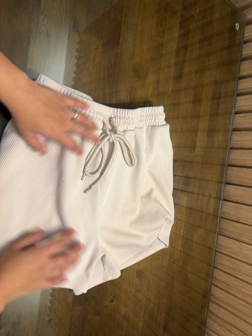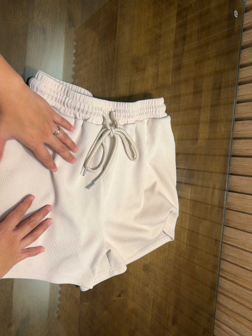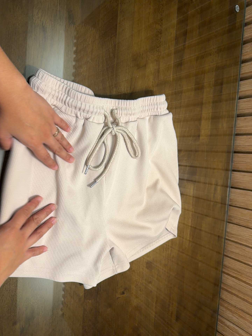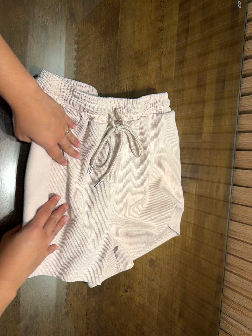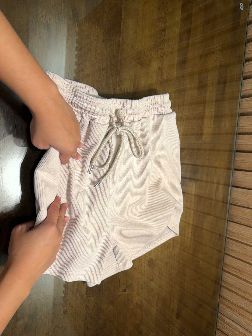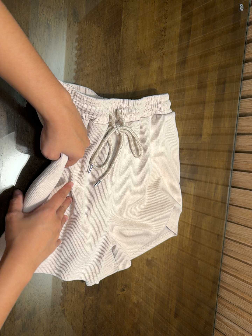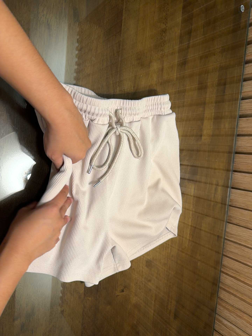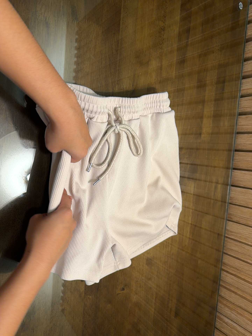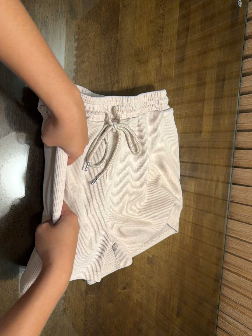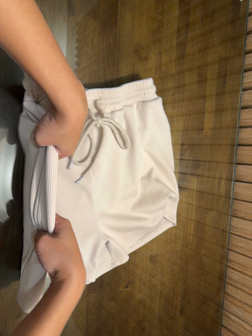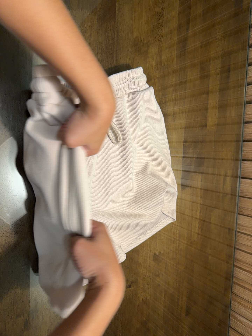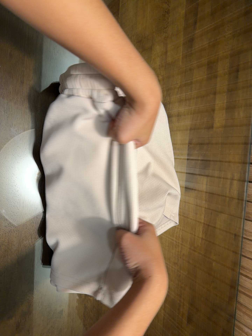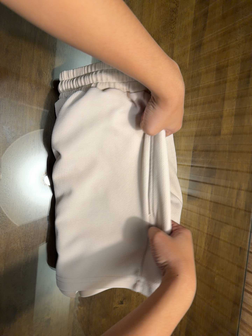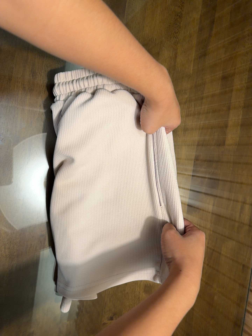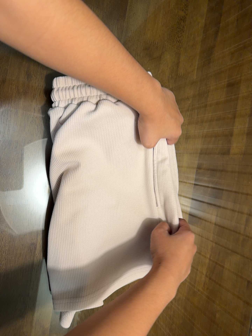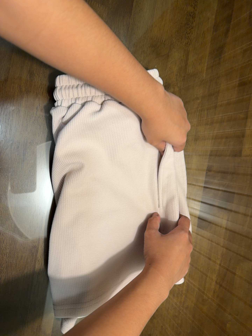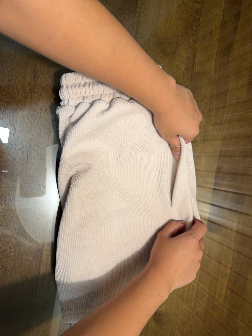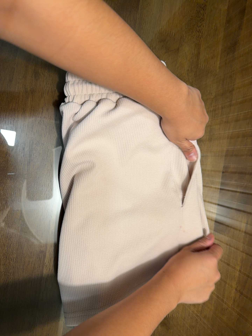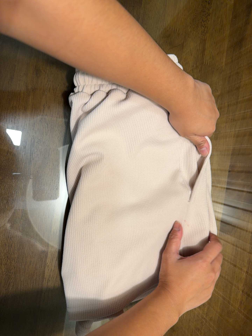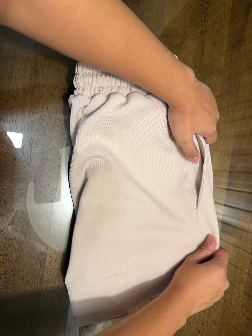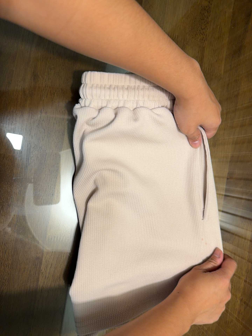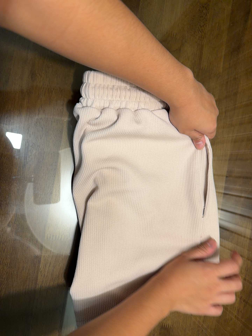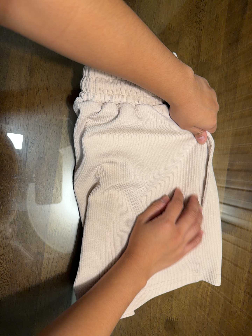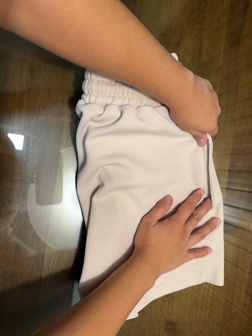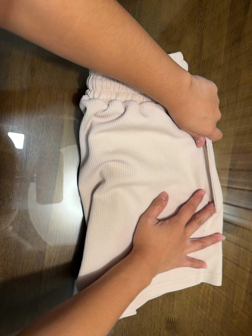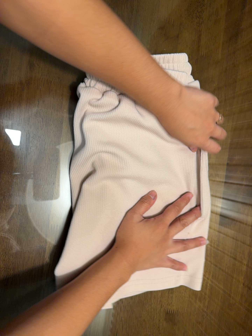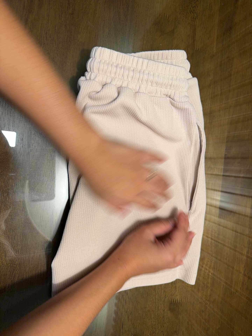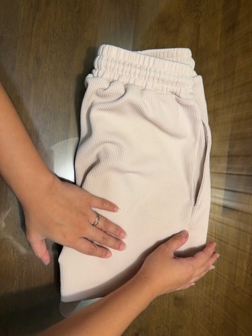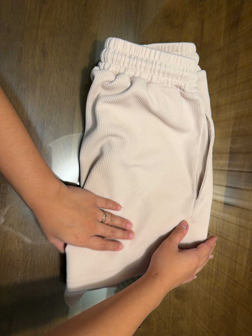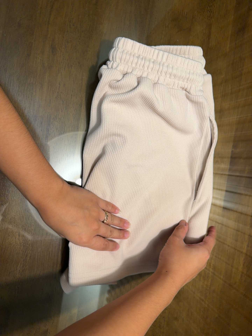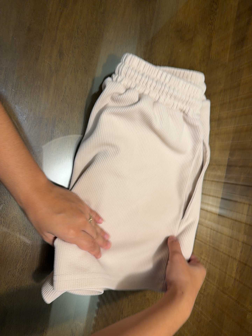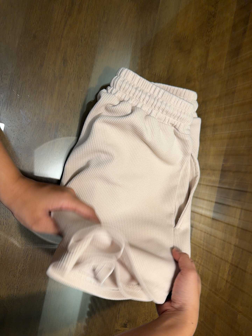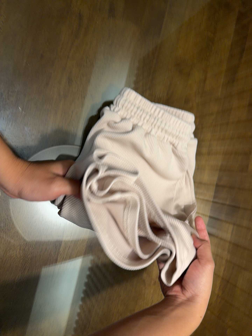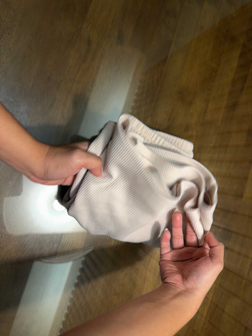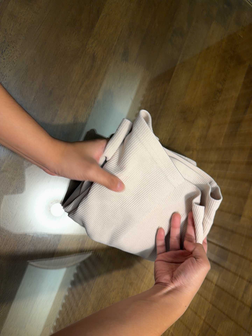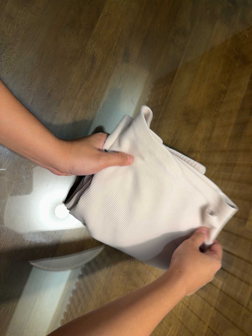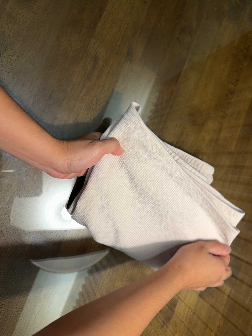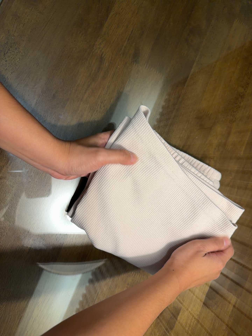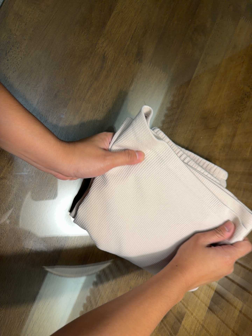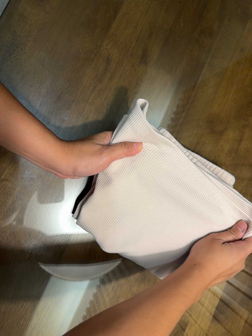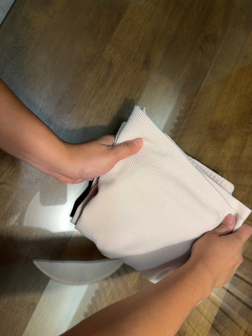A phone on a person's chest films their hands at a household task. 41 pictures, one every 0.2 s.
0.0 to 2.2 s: The camera shifts only a little, or ends up much as it began.
2.2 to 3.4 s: The camera pans to its left by about 10 degrees. It travels forward and to its right, about 14 cm, so what stands in front looms larger.
3.4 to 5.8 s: The camera shifts only a little, or ends up much as it began.
5.8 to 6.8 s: The camera travels toward the top of its view, about 9 cm, so close, fixed things drift downward. It rolls about its line of sight by about 15 degrees, and the scene rotates clockwise.
6.8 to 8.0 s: The camera travels forward, about 7 cm, so what stands in front looms larger.
The film runs forward here.
